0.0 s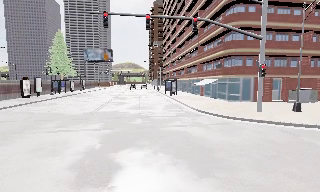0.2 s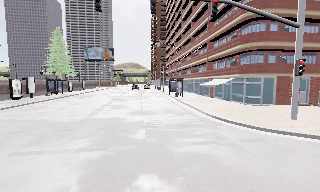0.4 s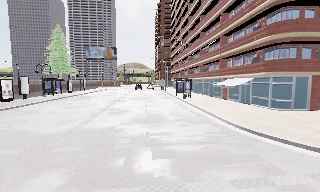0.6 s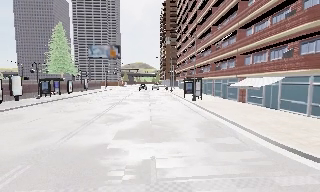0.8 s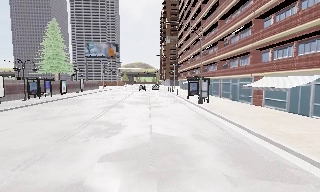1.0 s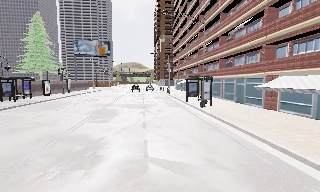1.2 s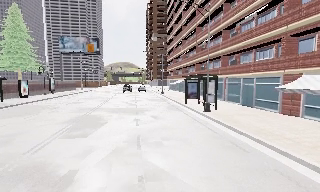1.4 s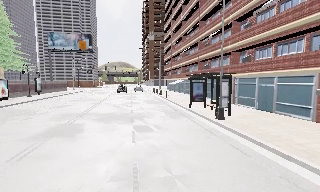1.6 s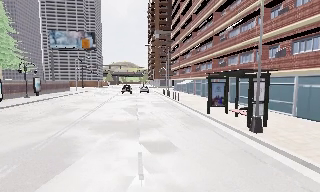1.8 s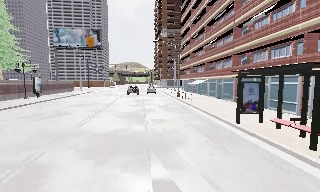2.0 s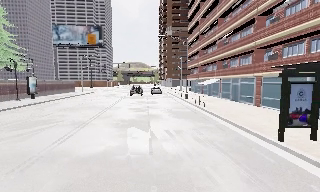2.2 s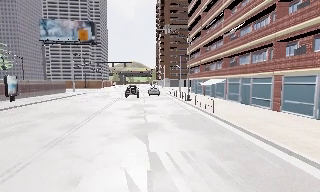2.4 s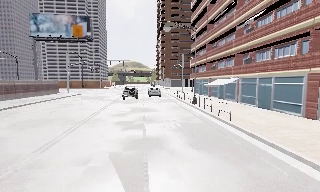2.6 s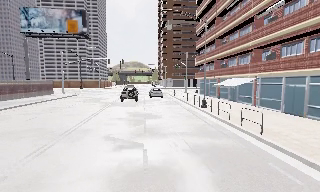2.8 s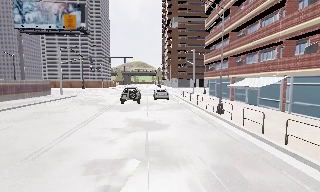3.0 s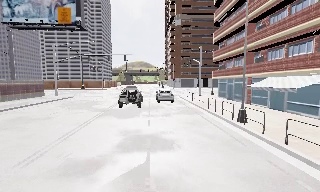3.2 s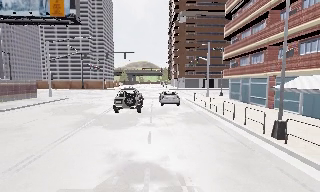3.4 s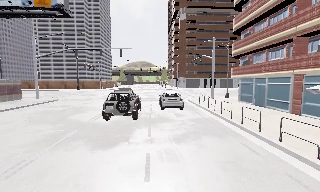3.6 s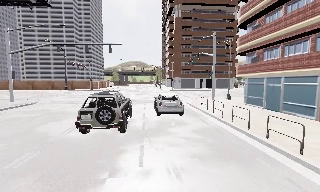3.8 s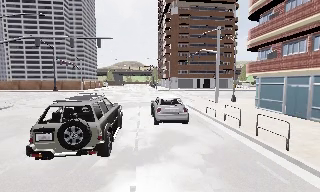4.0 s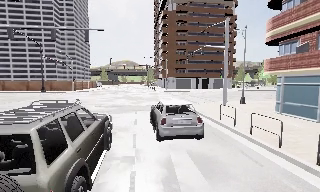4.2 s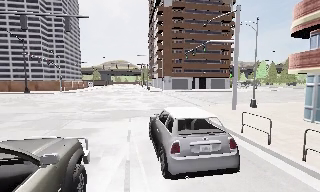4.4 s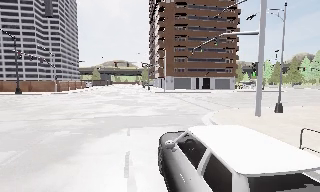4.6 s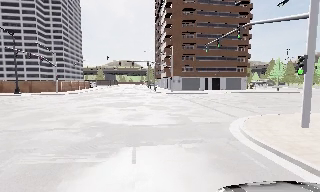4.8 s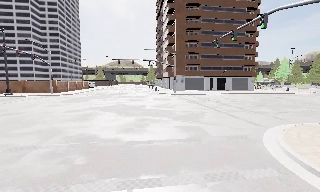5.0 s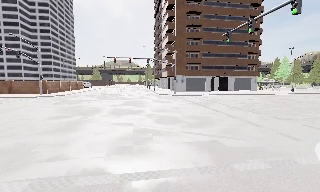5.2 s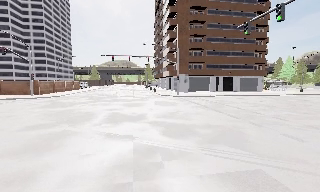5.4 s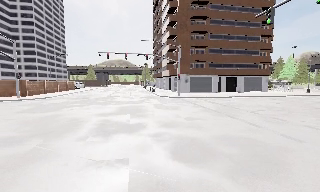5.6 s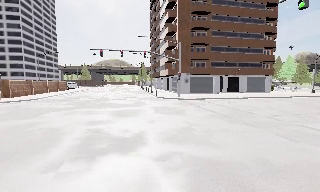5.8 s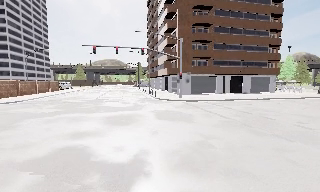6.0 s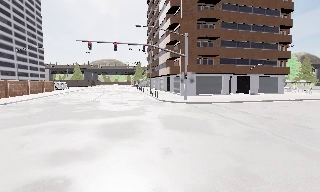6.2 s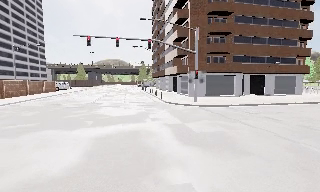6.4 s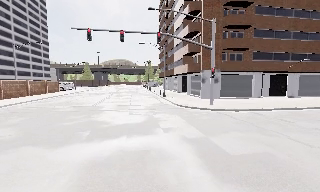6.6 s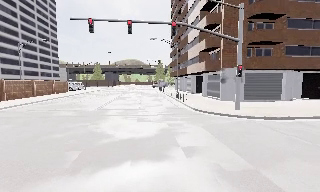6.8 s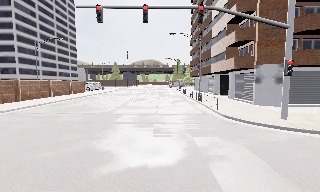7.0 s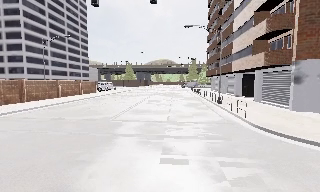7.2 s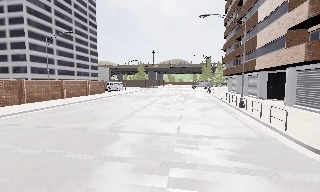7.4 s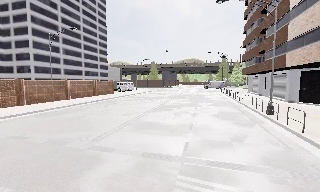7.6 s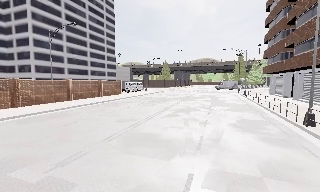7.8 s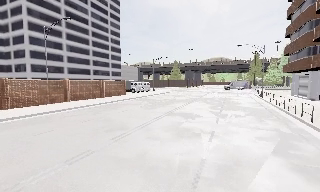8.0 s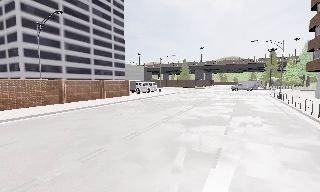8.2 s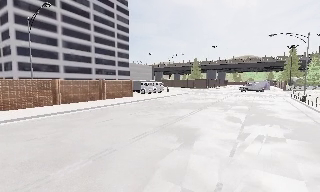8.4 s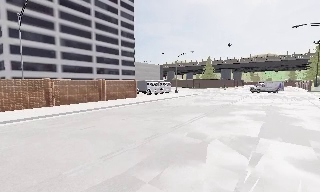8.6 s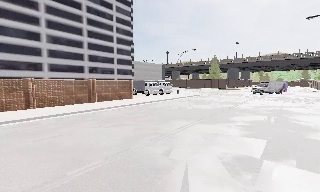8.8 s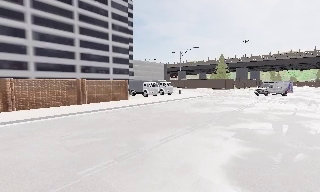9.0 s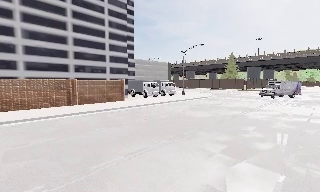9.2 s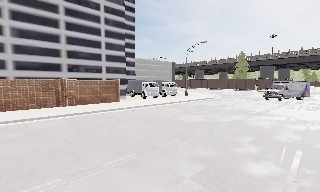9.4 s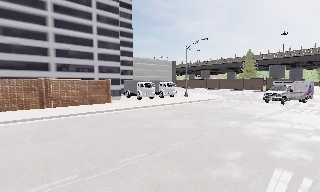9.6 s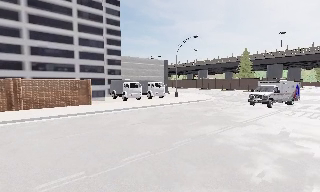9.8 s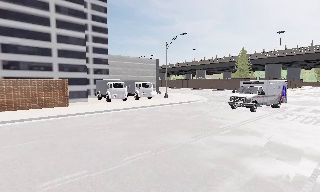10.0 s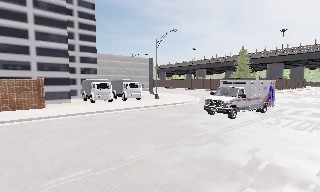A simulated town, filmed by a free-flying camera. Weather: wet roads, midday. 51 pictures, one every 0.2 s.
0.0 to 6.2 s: The camera travels forward, about 70 m, so what stands in front looms larger.
6.2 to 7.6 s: The camera swings to its left by about 30 degrees, and the scene slides to the right. It travels forward, about 15 m.
7.6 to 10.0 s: The camera pans to its left, which is counterclockwise from overhead, by about 35 degrees. It travels forward and to its right, about 25 m.
The film runs forward here.
